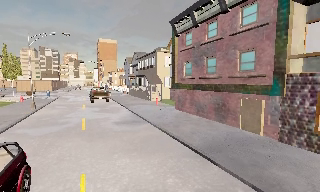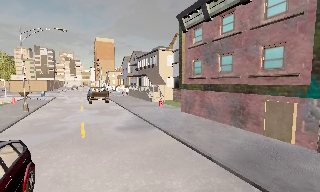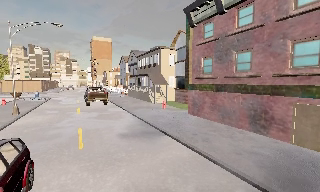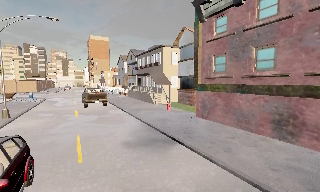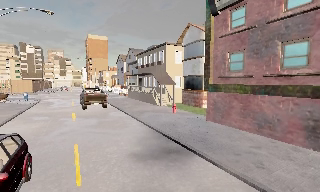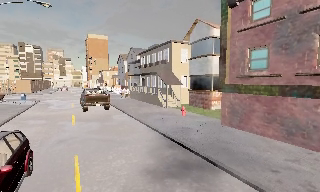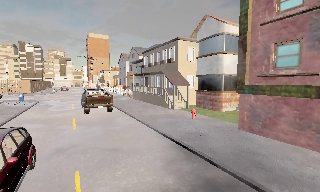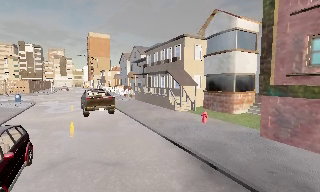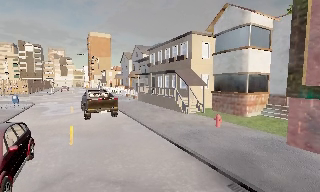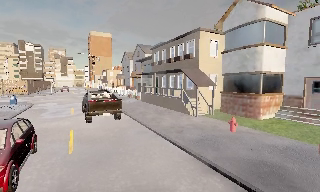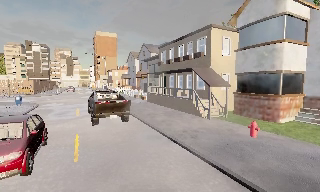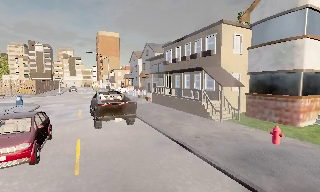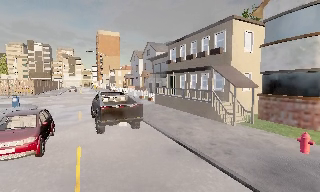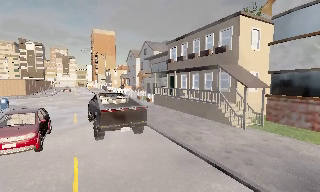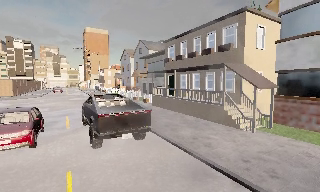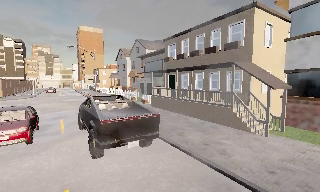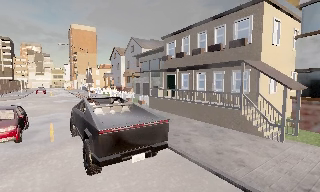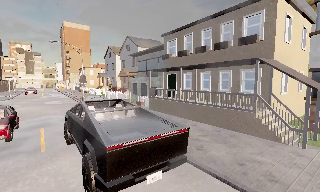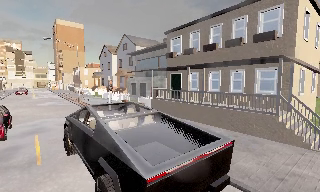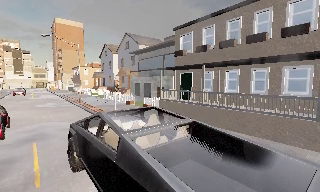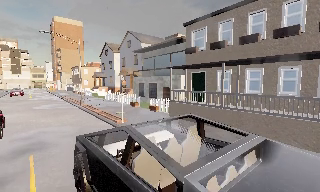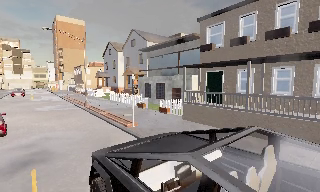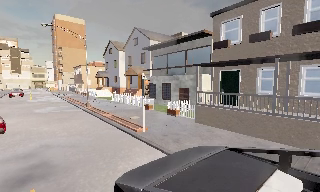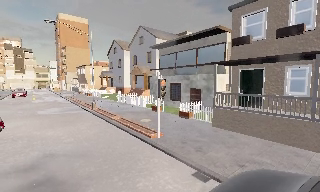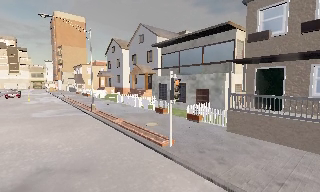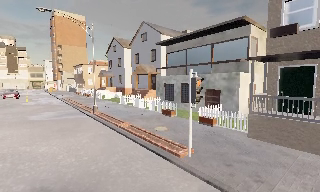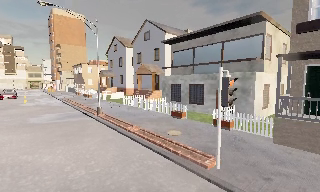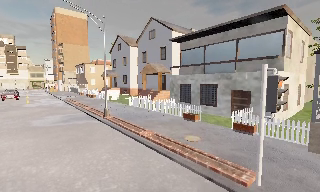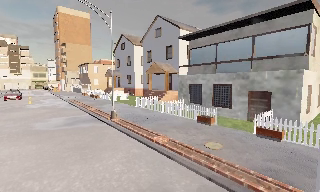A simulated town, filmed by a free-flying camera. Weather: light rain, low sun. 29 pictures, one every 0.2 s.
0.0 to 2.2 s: The camera travels forward and to its left, about 13 m, so what stands in front looms larger.
2.2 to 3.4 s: The camera pans to its right, which is clockwise from overhead, by about 10 degrees. It travels forward and to its left, about 6 m, so what stands in front looms larger.
3.4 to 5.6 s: The camera travels forward and to its left, about 13 m, so what stands in front looms larger.
The film runs backward here.
